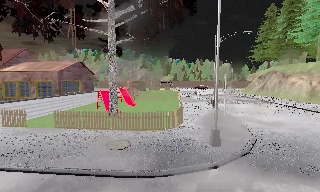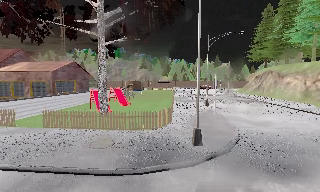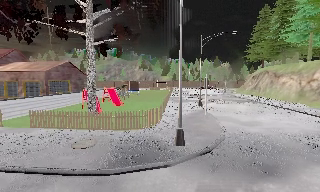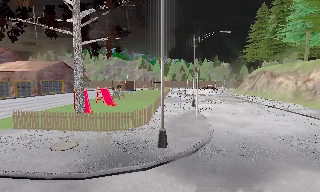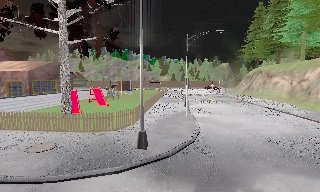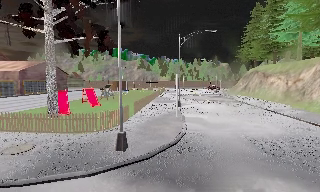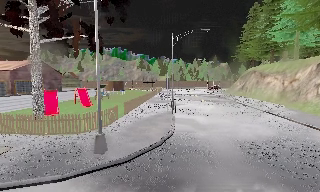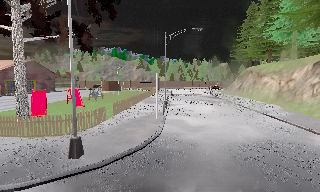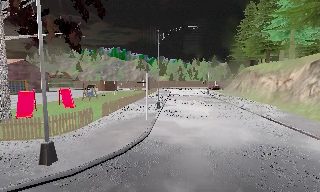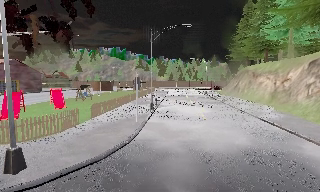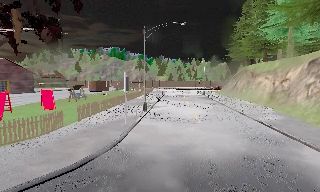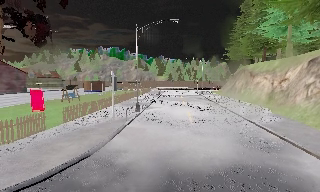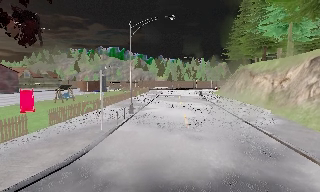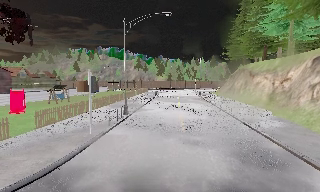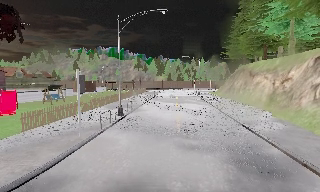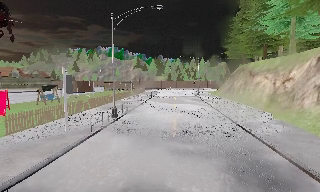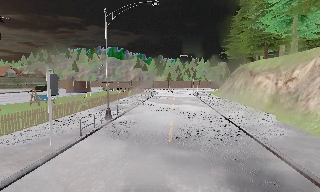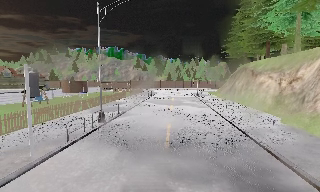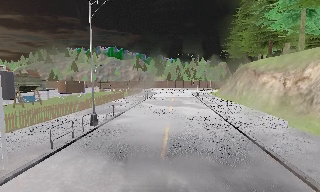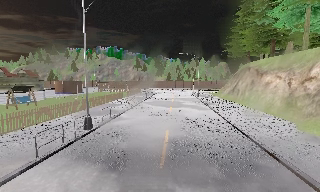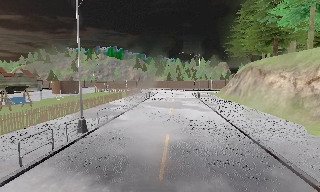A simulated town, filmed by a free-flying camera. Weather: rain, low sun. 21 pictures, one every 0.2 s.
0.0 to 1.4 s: The camera travels to its right, about 5 m, so close, fixed things drift to the left.
1.4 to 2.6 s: The camera travels forward and to its right, about 4.5 m, so what stands in front looms larger.
2.6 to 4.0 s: The camera travels forward, about 4.5 m, so what stands in front looms larger.
The film runs backward here.
